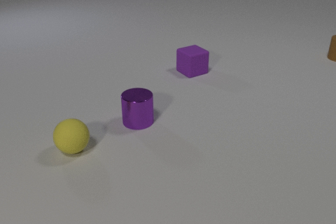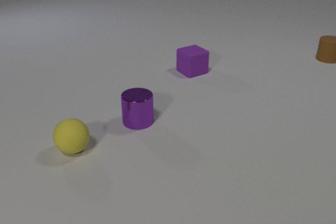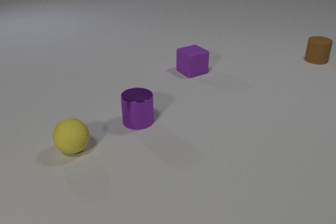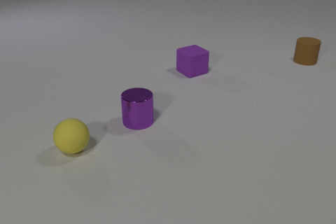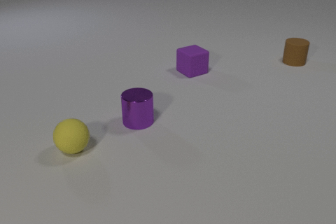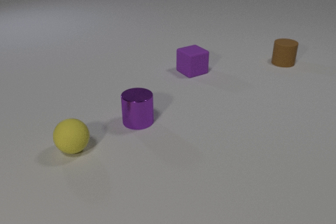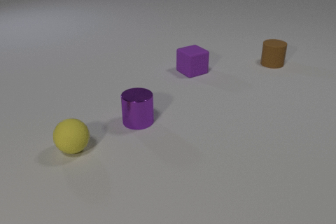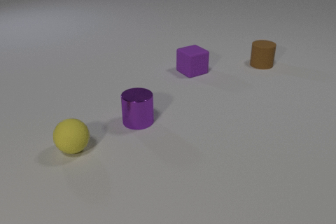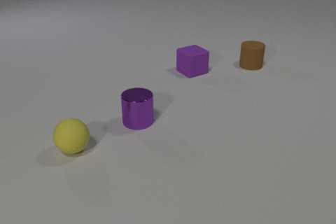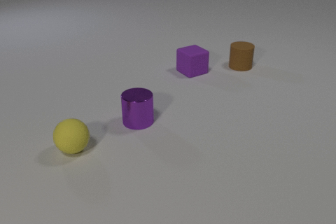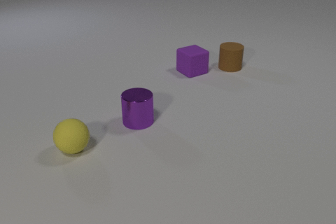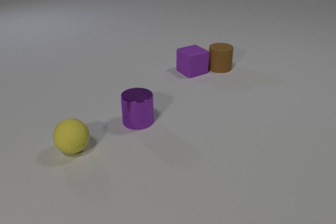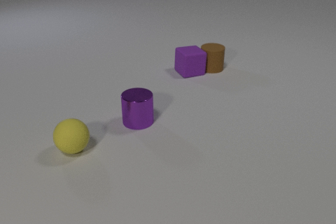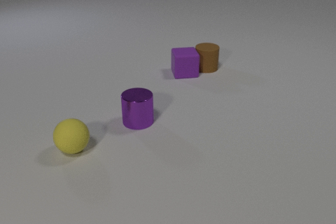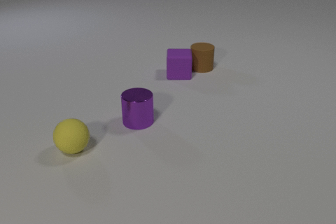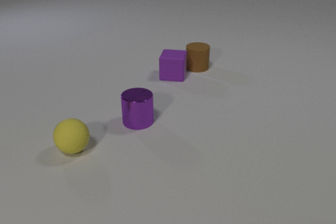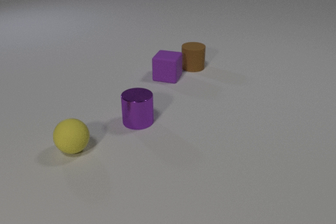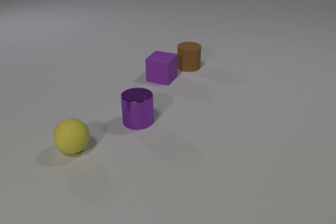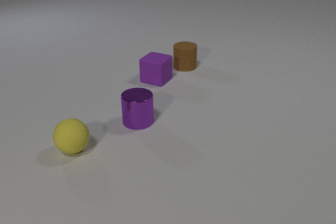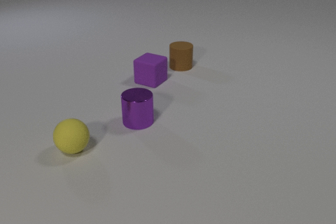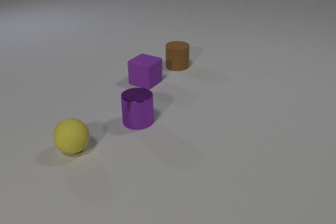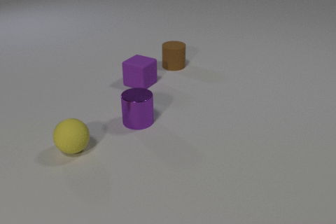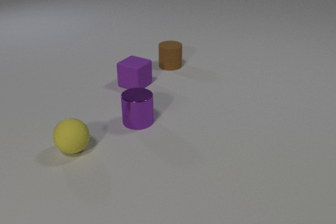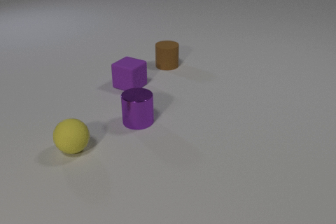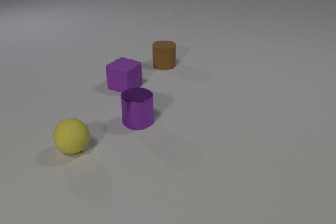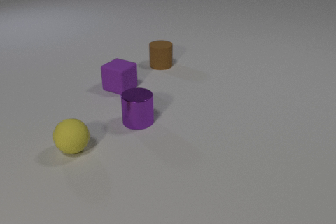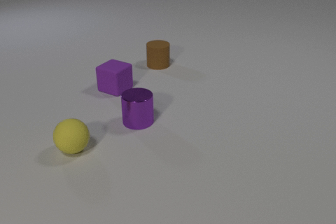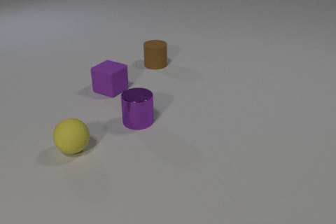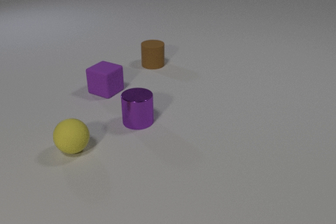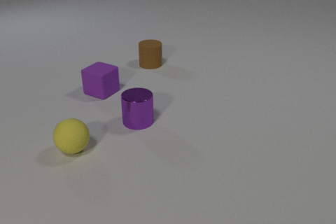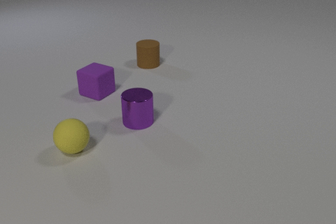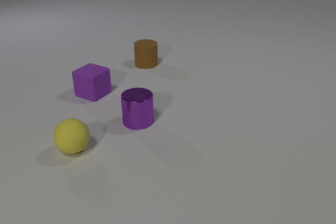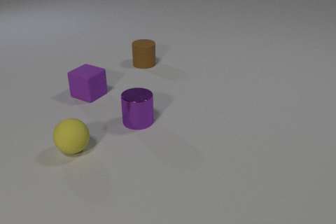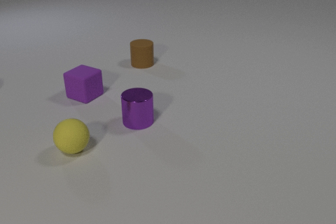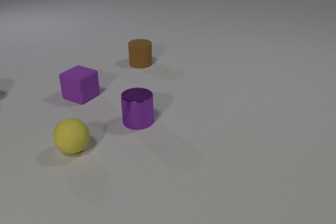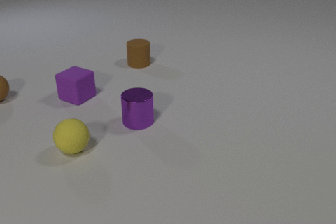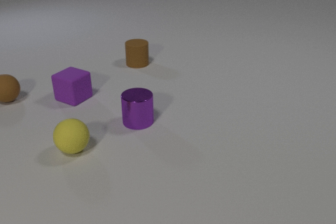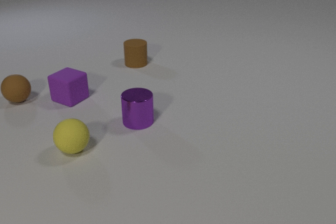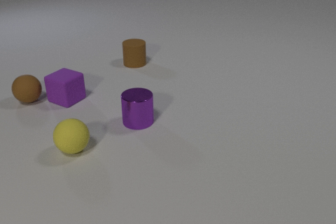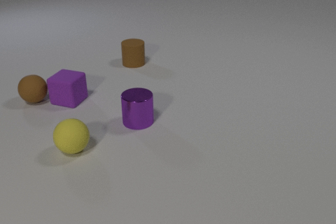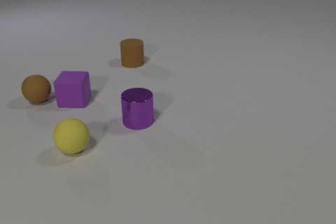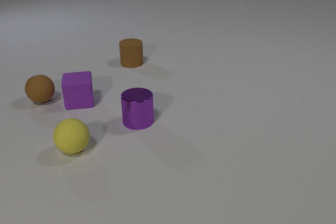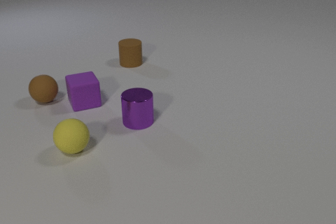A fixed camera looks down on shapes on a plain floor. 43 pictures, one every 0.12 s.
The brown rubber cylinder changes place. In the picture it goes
to the left.
0.00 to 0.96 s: The brown rubber cylinder slides to the left and toward the camera.
0.96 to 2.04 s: The brown rubber cylinder slides to the left. The purple rubber cube slides to the left and toward the camera, spins clockwise seen from above by about 60 degrees, its near face sliding to the left. The brown rubber cylinder and the purple rubber cube collide.
2.04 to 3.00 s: The brown rubber cylinder slides to the left. The purple rubber cube slides to the left and toward the camera.
3.00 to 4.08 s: The brown rubber cylinder slides to the left. The purple rubber cube slides to the left.
4.08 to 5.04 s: The brown rubber cylinder slides to the left. The purple rubber cube slides toward the camera, spins so that its near face slides to the right, counterclockwise seen from above. The brown rubber sphere comes in at the left edge, rolls to the right and toward the camera. The purple rubber cube and the brown rubber sphere collide.
How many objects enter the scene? 1.
What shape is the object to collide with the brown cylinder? cube.
What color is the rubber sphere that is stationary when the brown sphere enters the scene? yellow.
